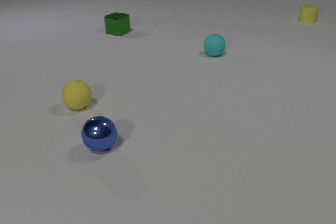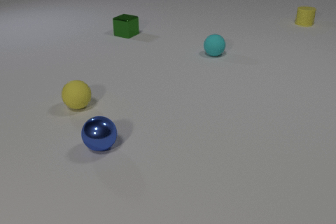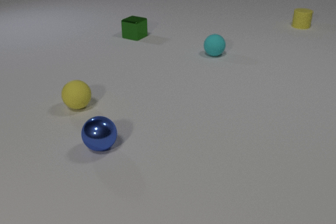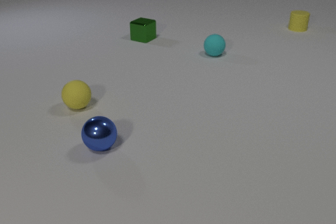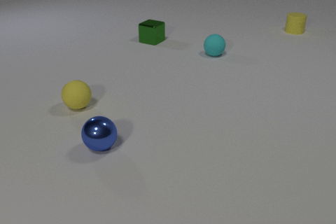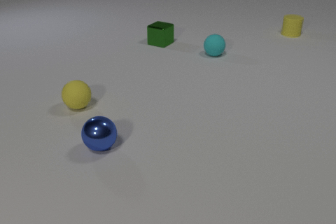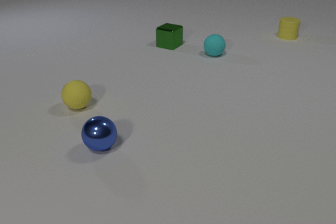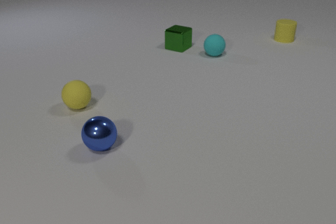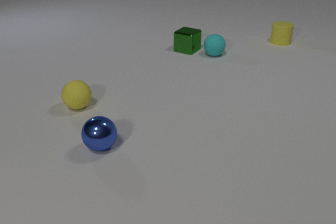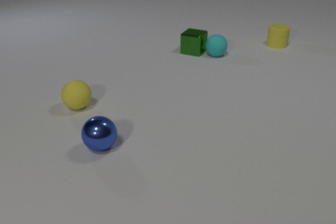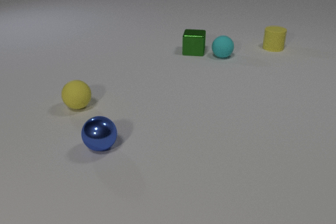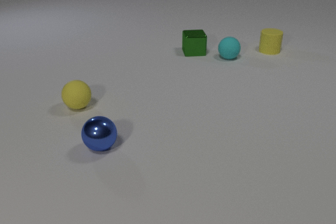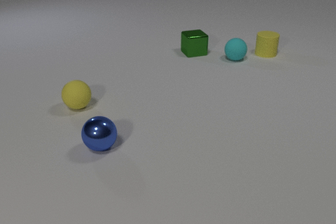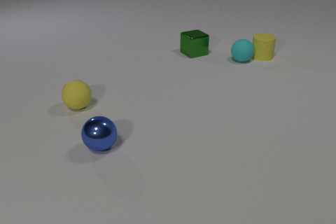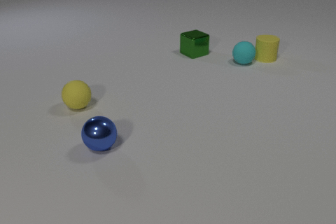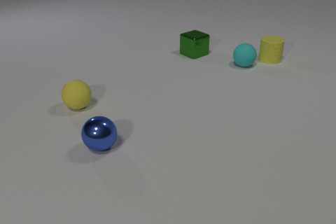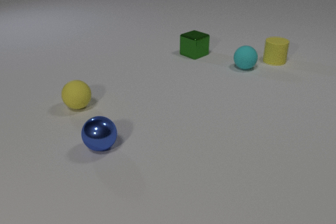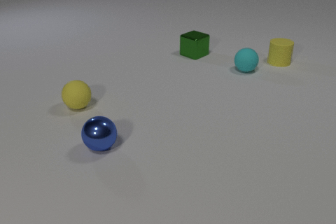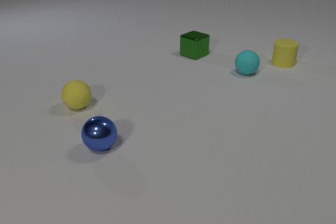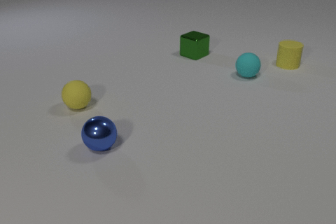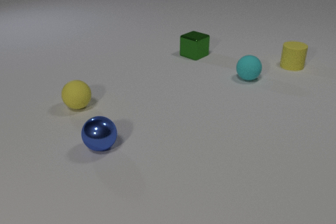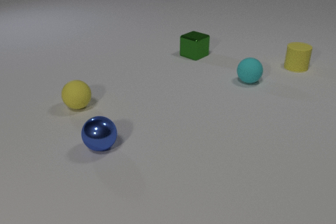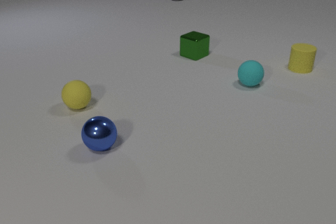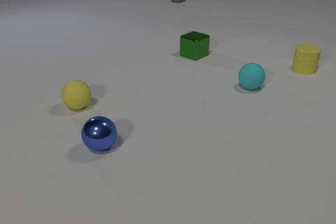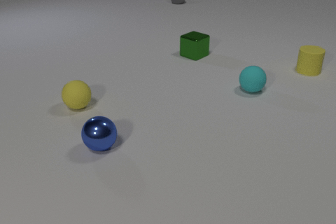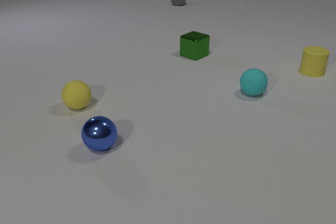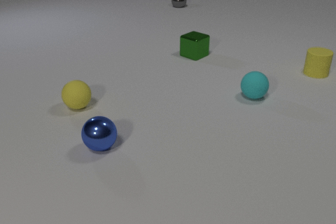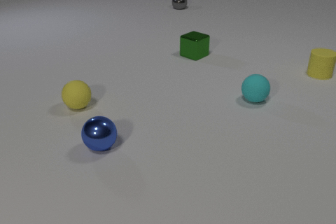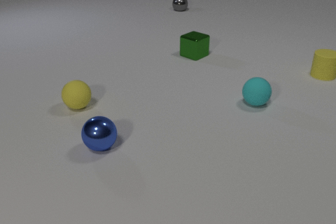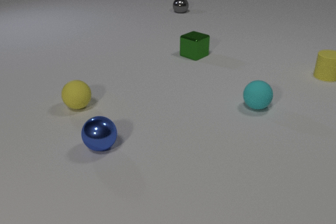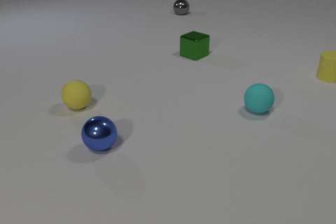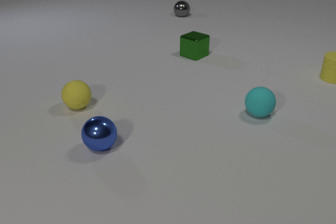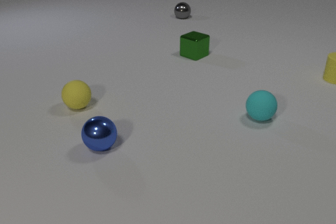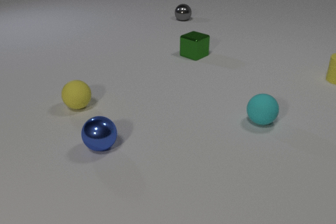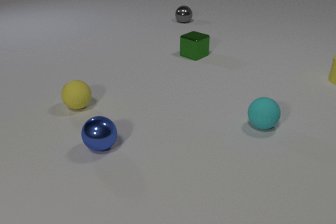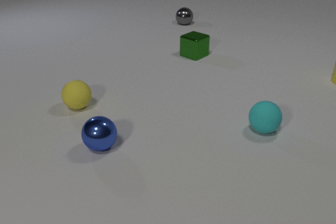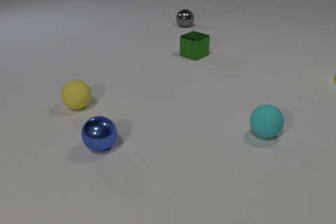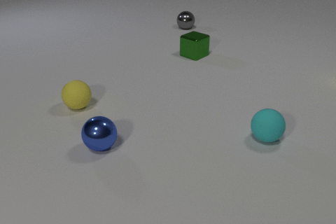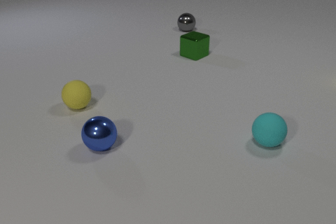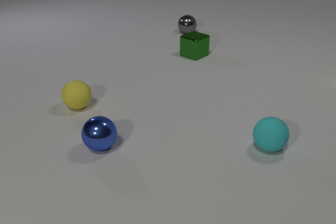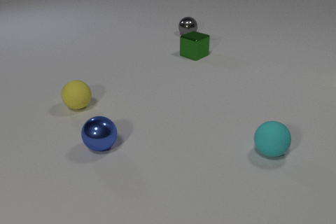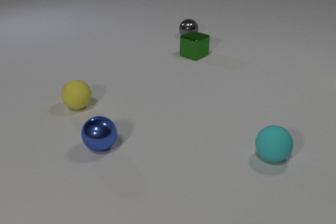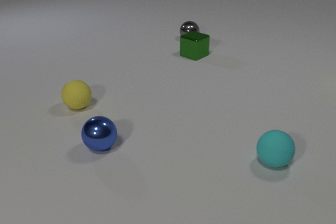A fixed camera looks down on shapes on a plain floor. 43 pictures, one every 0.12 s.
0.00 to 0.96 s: The green metal cube slides to the right and toward the camera. The yellow rubber cylinder slides toward the camera.
0.96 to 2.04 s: The green metal cube slides toward the camera and to the right, spins counterclockwise seen from above by about 75 degrees, its near face sliding to the right. The cyan rubber sphere rolls toward the camera and to the right. The yellow rubber cylinder slides toward the camera. The green metal cube and the cyan rubber sphere collide. The cyan rubber sphere and the yellow rubber cylinder collide.
2.04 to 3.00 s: The cyan rubber sphere rolls toward the camera. The gray metal sphere comes in at the top edge, rolls toward the camera. The yellow rubber cylinder slides to the right and toward the camera.
3.00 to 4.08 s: The cyan rubber sphere rolls toward the camera. The gray metal sphere rolls toward the camera. The yellow rubber cylinder slides to the right.
4.08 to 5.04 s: The cyan rubber sphere rolls toward the camera. The gray metal sphere rolls toward the camera. The yellow rubber cylinder slides to the right, leaves at the right edge.
How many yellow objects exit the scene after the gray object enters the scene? 1.
What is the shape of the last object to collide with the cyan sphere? cylinder.
Are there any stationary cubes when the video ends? yes.
